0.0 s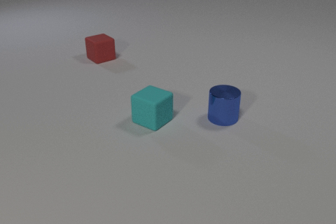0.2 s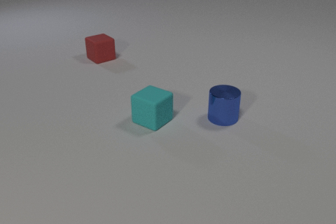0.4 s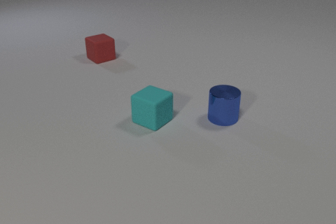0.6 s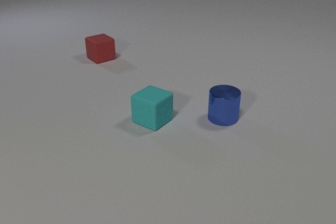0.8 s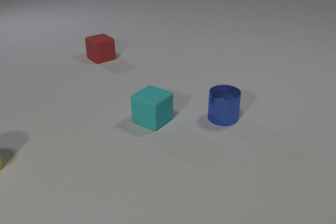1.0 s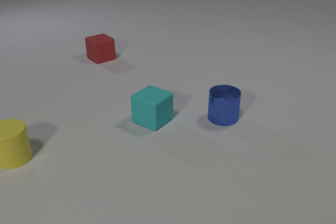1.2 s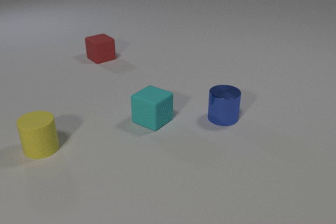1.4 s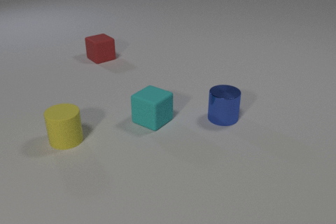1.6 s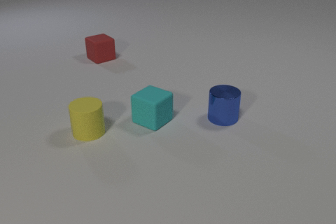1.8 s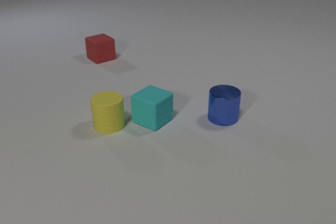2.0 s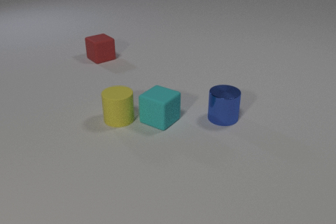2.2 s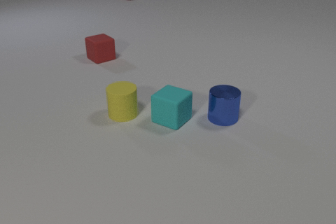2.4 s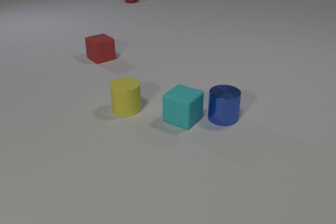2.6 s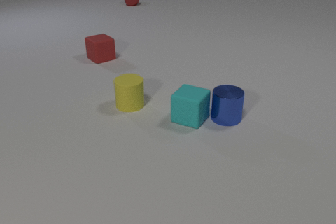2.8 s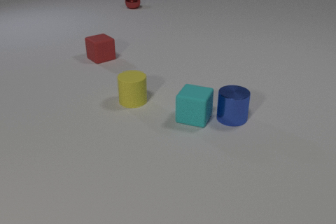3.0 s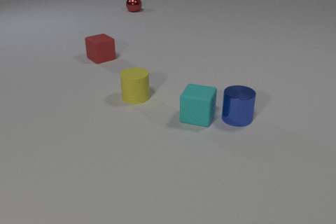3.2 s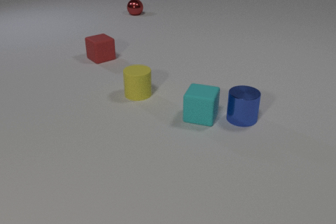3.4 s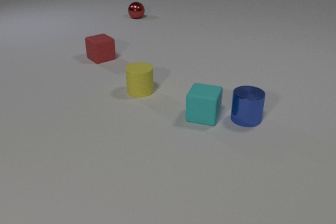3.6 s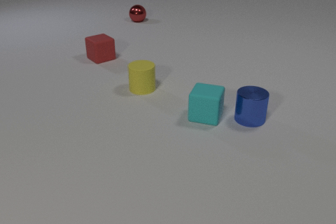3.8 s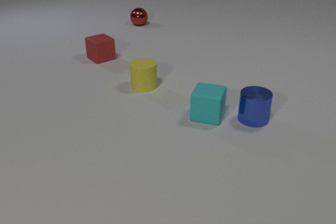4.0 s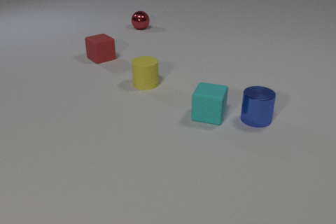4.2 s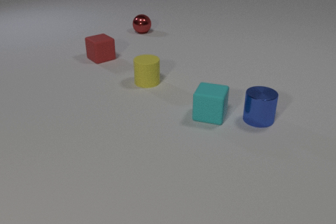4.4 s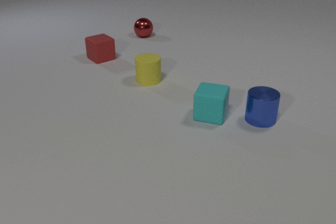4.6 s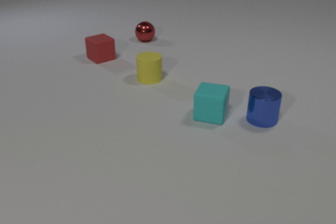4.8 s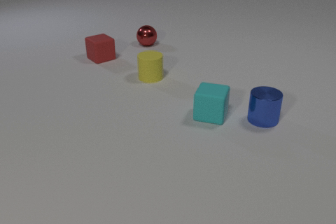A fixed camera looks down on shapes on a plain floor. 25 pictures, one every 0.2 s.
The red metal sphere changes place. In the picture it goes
toward the camera.
0.0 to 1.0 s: The yellow rubber cylinder comes in at the left edge, slides to the right.
1.0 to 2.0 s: The yellow rubber cylinder slides to the right and away from the camera. The cyan rubber cube slides to the right. The yellow rubber cylinder and the cyan rubber cube collide.
2.0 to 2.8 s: The yellow rubber cylinder slides away from the camera. The cyan rubber cube slides to the right. The red metal sphere comes in at the top edge, rolls toward the camera. The blue metal cylinder slides to the right. The cyan rubber cube and the blue metal cylinder collide.
2.8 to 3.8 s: The yellow rubber cylinder slides away from the camera. The cyan rubber cube slides to the right. The red metal sphere rolls toward the camera. The blue metal cylinder slides to the right.
3.8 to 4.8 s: The yellow rubber cylinder slides away from the camera. The red metal sphere rolls toward the camera. The blue metal cylinder slides to the right.
How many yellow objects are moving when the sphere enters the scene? 1.
Are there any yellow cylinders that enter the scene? yes.
How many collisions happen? 2.
